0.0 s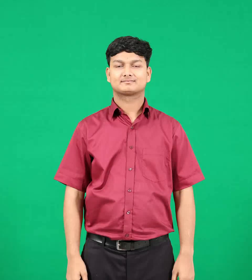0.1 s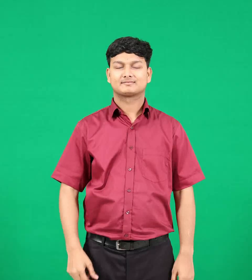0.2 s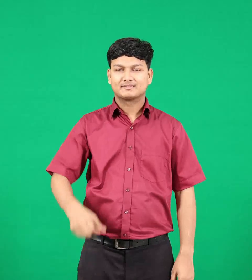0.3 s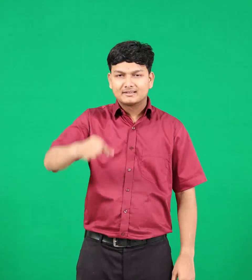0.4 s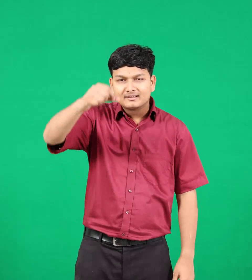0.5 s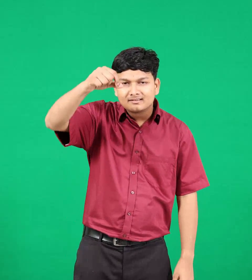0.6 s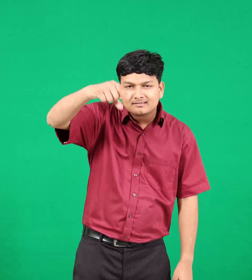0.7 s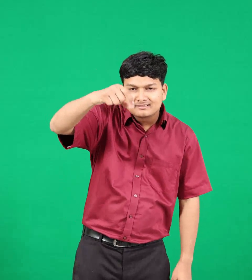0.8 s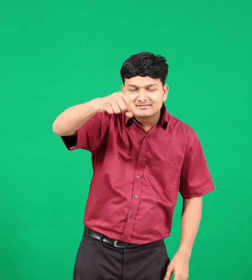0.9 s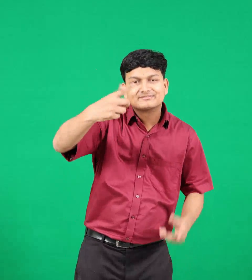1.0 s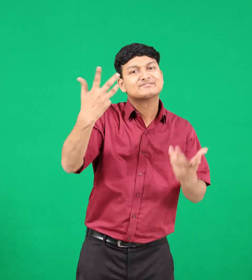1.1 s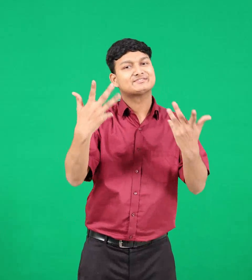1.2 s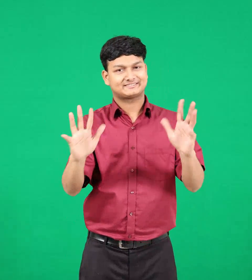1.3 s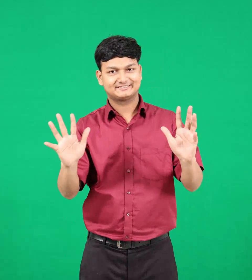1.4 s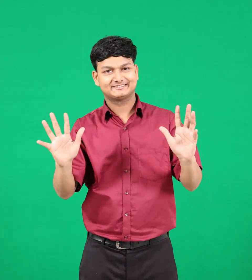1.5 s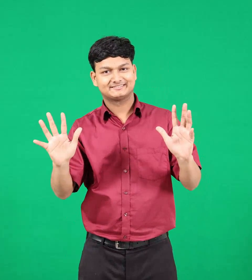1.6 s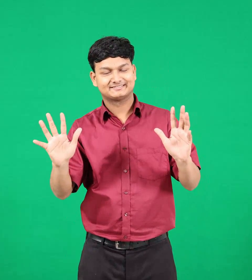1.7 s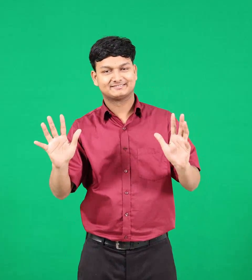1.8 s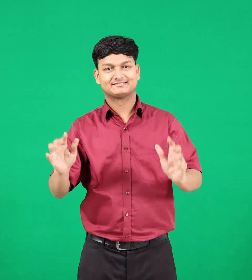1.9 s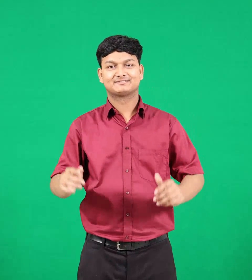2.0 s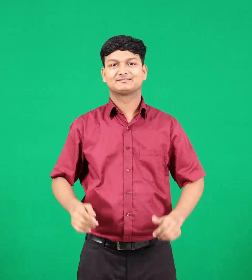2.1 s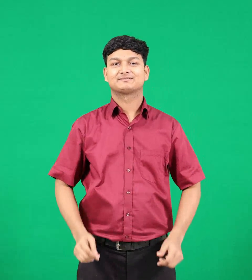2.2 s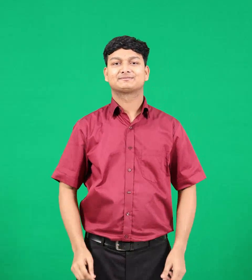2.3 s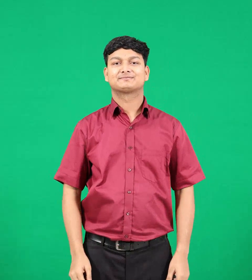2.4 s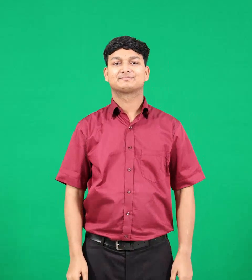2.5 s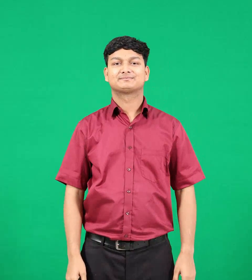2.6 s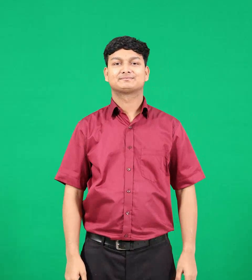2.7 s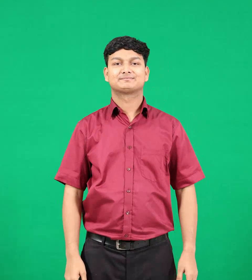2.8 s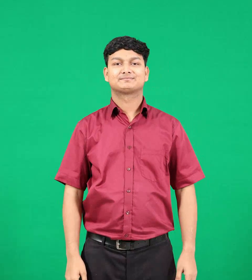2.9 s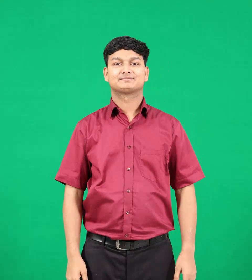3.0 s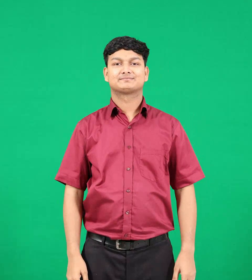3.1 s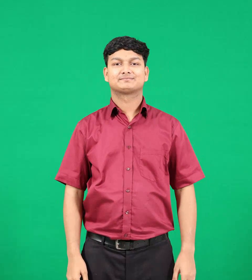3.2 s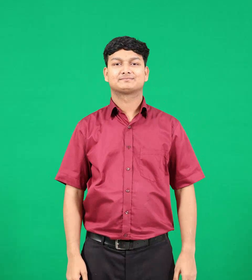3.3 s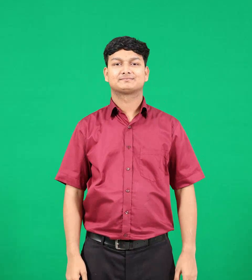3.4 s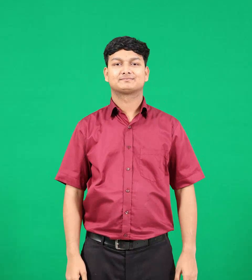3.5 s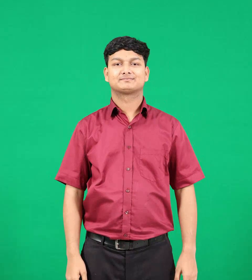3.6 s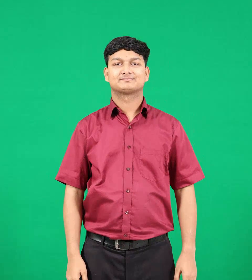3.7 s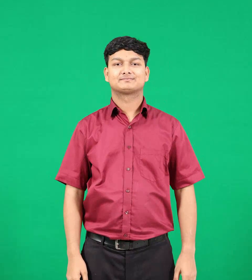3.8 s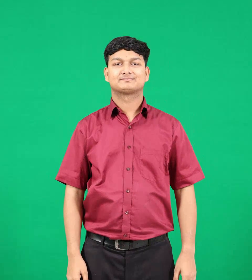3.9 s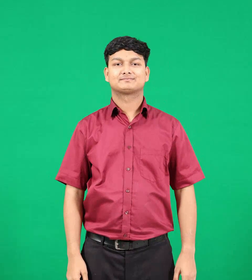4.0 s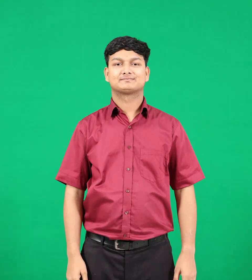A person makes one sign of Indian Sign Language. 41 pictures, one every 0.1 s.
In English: dropped
